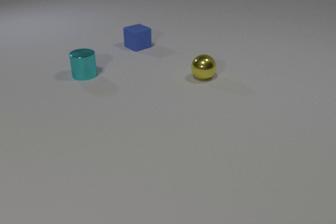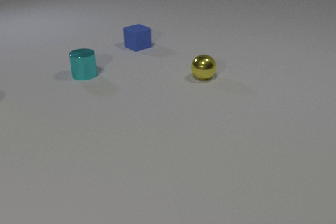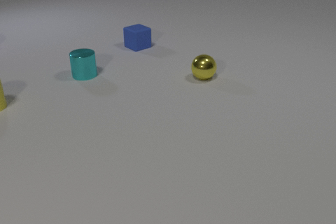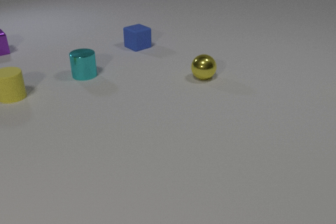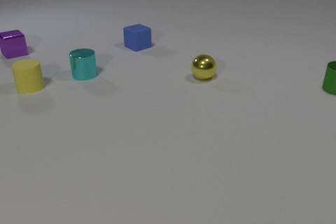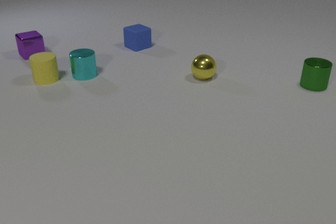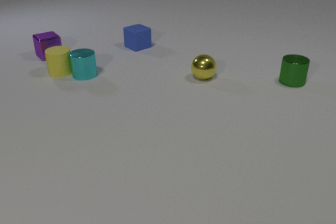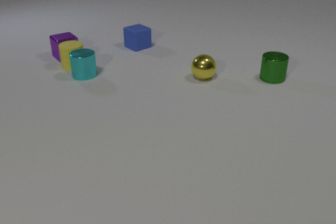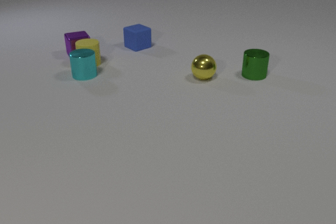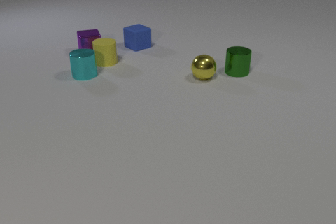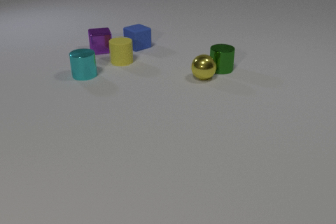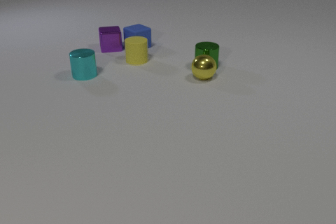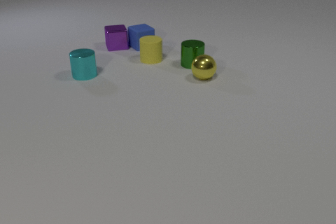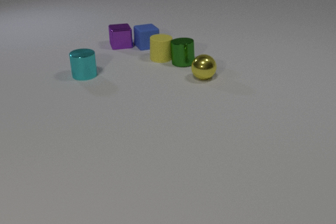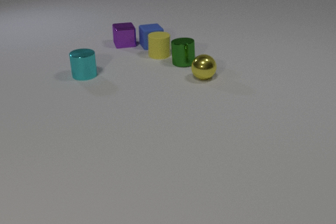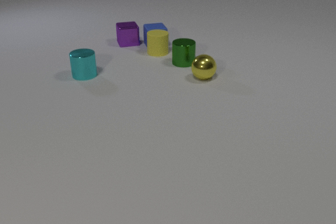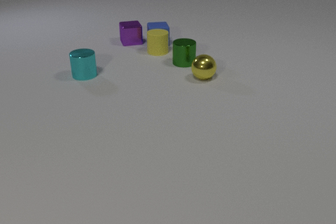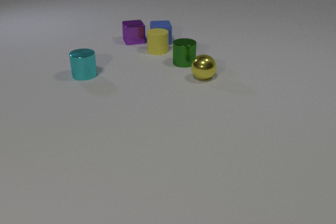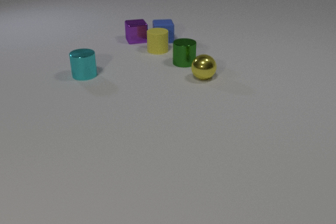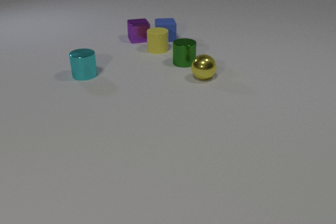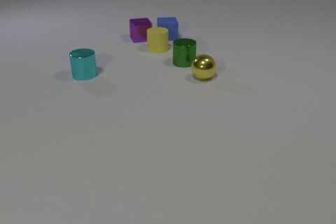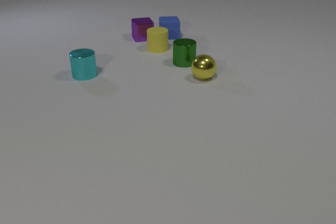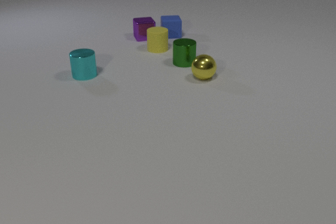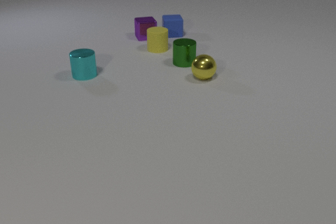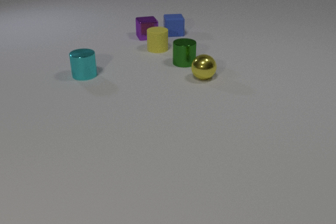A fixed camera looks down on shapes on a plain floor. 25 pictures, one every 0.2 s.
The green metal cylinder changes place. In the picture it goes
to the left.
The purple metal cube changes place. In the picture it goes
to the right.
0.0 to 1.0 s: The yellow rubber cylinder comes in at the left edge, slides to the right and away from the camera. The purple metal cube comes in at the left edge, slides to the right and toward the camera. The green metal cylinder comes in at the right edge, slides to the left.
1.0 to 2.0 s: The yellow rubber cylinder slides to the right. The purple metal cube slides to the right. The green metal cylinder slides to the left. The yellow rubber cylinder and the purple metal cube collide.
2.0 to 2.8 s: The yellow rubber cylinder slides to the right. The purple metal cube slides to the right and away from the camera. The green metal cylinder slides to the left. The blue rubber cube slides to the right, spins so that its near face slides to the left, clockwise seen from above. The purple metal cube and the blue rubber cube collide. The yellow rubber cylinder and the green metal cylinder collide.
2.8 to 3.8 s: The yellow rubber cylinder slides away from the camera. The purple metal cube slides to the right and away from the camera. The blue rubber cube slides away from the camera and to the right. The yellow rubber cylinder and the blue rubber cube collide.
3.8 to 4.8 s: The purple metal cube slides to the right and away from the camera. The blue rubber cube slides away from the camera and to the right.
What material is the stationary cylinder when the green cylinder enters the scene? metal.
What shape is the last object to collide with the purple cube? cube.
What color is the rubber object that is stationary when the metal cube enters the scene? blue.
